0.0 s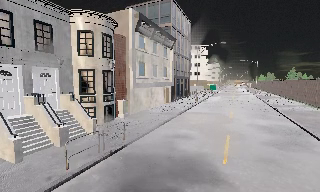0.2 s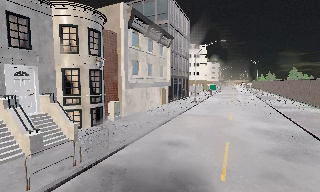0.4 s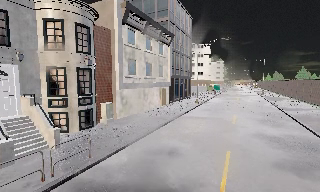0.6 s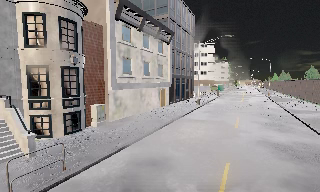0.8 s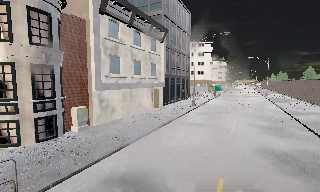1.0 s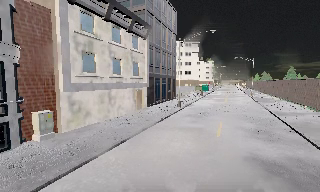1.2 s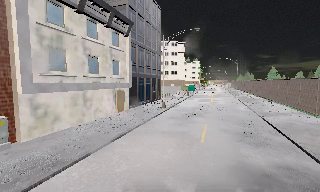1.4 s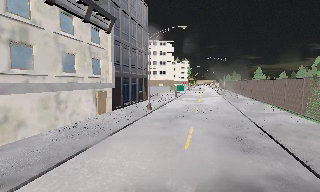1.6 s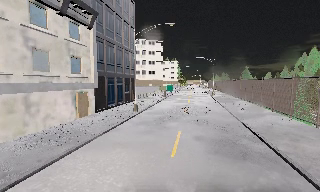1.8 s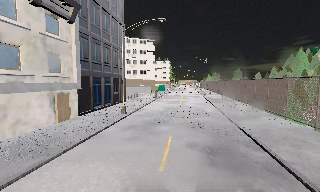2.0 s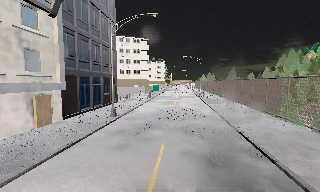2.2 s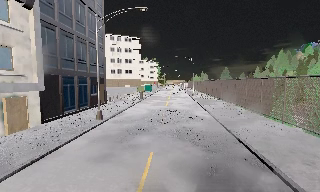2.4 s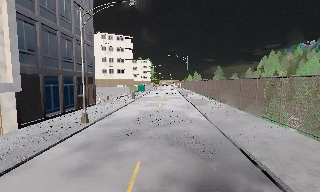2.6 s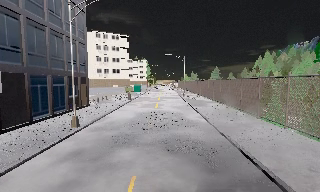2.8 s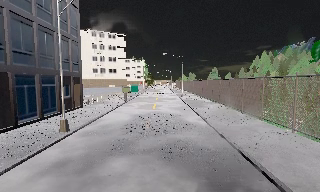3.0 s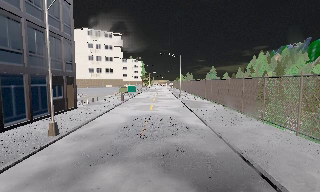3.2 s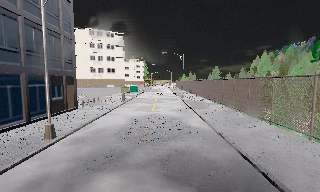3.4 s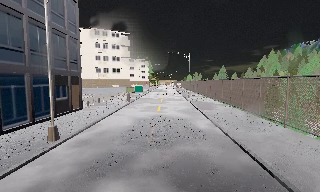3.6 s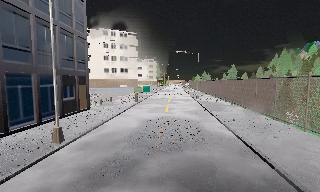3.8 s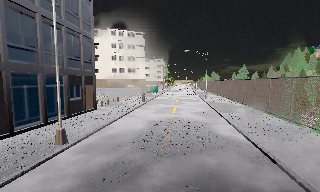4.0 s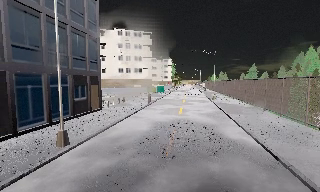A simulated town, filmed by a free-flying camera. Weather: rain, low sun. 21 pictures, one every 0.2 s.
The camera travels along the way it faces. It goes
forward.
0.0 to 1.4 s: The camera travels forward and to its right, about 7 m, so what stands in front looms larger.
1.4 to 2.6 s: The camera pans to its right, which is clockwise from overhead, by about 15 degrees. It travels forward, about 5 m, so what stands in front looms larger.
2.6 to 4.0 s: The camera travels forward, about 3.5 m, so what stands in front looms larger. It loses speed.
The film runs forward here.
